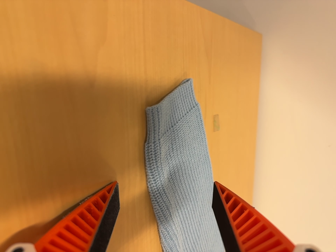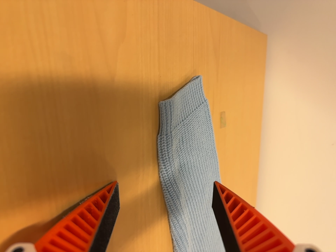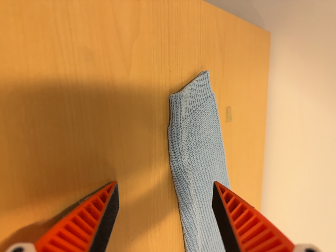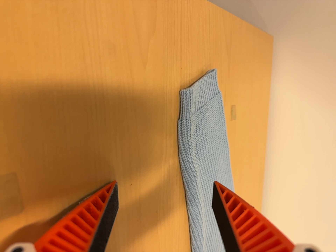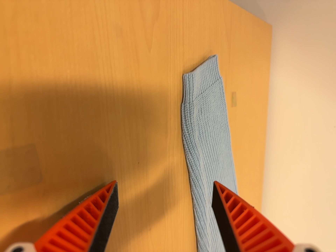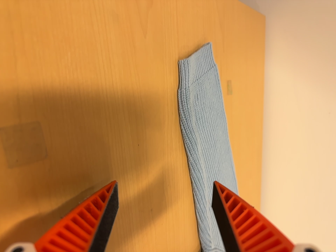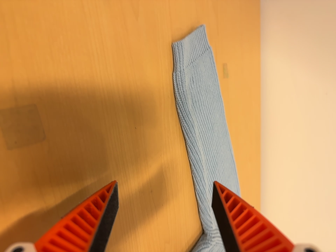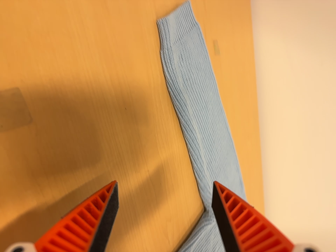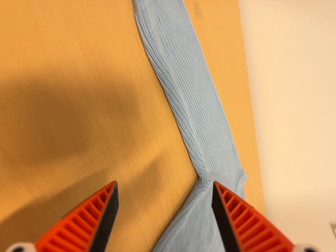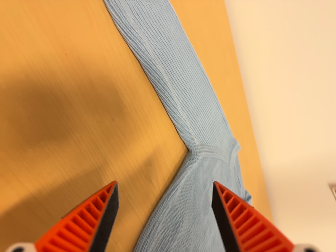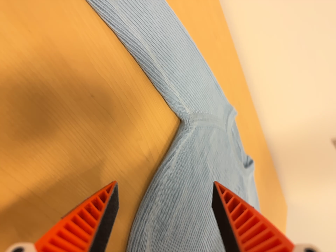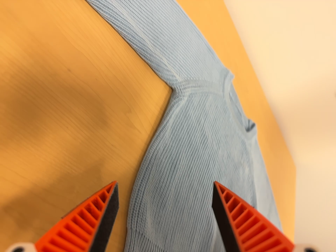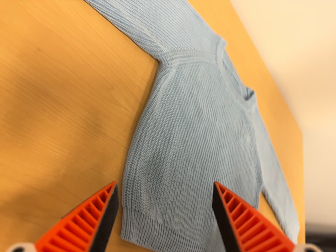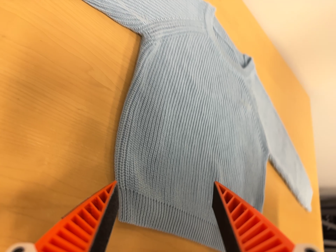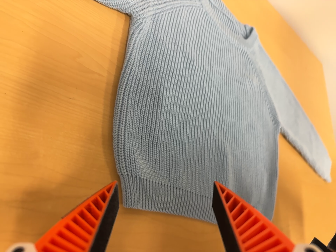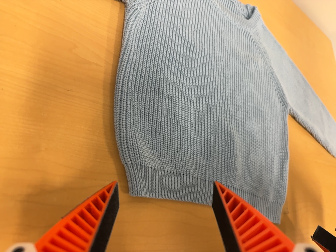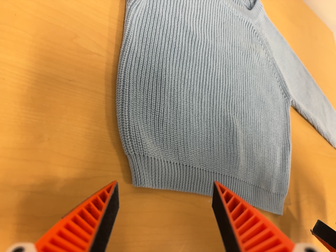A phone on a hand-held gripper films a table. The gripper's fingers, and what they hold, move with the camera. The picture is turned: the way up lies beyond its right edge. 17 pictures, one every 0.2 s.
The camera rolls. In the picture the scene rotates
counterclockwise.
The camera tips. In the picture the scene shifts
upward.
0.0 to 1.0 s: The camera travels backward and toward the bottom of its view, about 10 cm, so what stands in front gets smaller.
1.0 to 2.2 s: The camera travels to its right and toward the bottom of its view, about 12 cm, so close, fixed things drift to the left. Its aim tips toward the bottom of its view by about 25 degrees, and the scene shifts upward. It rolls about its line of sight by about 30 degrees, and the scene rotates counterclockwise.
2.2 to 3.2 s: The camera travels to its right and forward, about 9 cm. Its aim tips toward the bottom of its view by about 15 degrees, and the scene shifts upward. It rolls about its line of sight by about 25 degrees, and the scene rotates counterclockwise.
The film runs backward here.
